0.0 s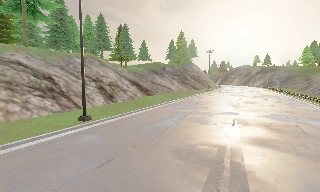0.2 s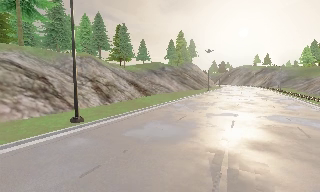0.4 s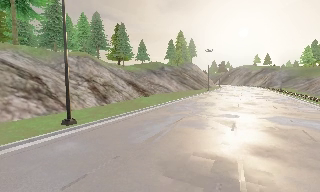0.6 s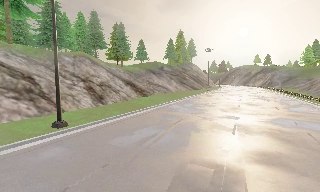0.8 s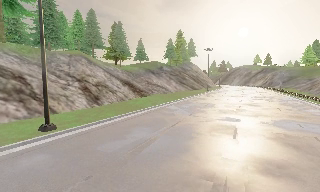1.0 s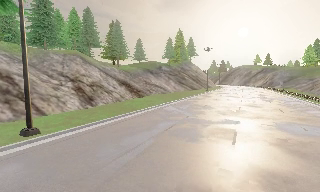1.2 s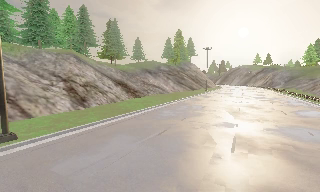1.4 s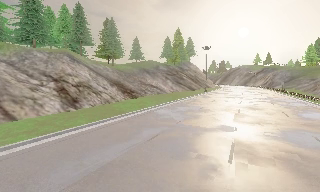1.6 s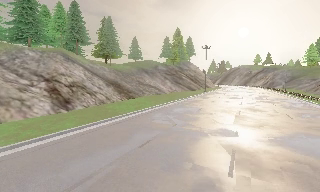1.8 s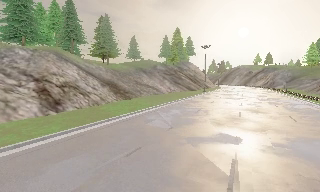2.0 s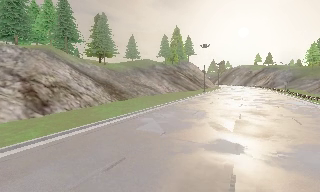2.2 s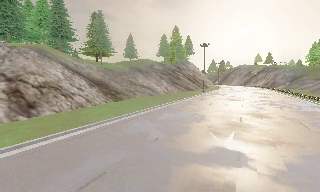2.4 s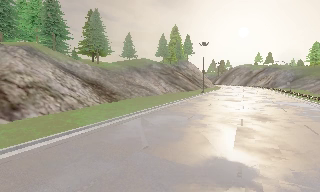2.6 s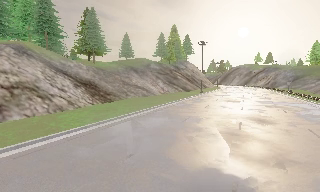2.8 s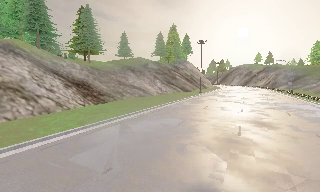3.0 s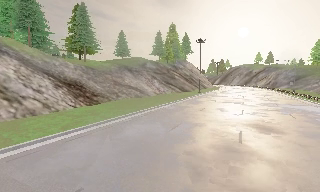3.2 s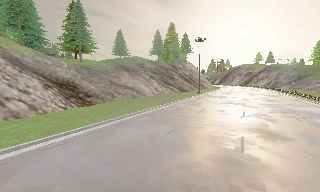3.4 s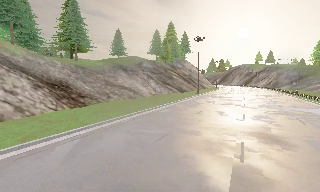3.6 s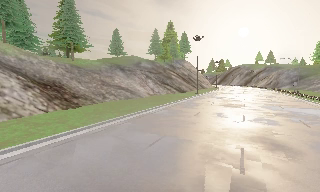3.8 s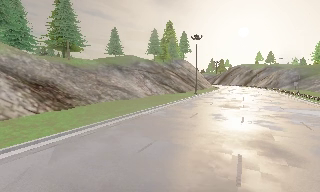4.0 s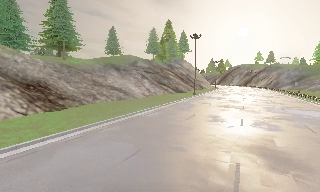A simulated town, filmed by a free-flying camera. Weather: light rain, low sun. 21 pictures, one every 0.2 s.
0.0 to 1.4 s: The camera travels forward and to its right, about 5 m, so what stands in front looms larger. It gains speed.
1.4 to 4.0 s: The camera travels forward and to its right, about 12 m, so what stands in front looms larger.
The film runs forward here.
